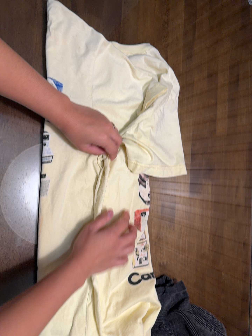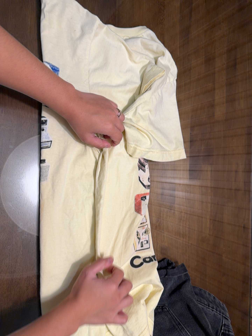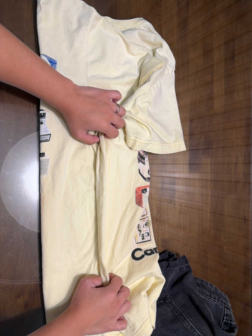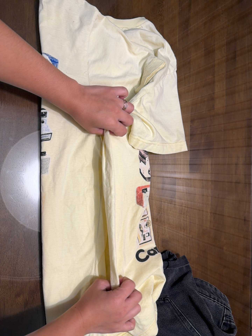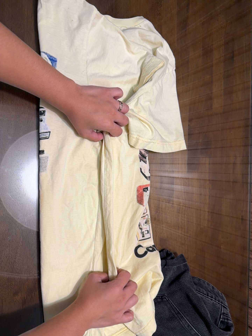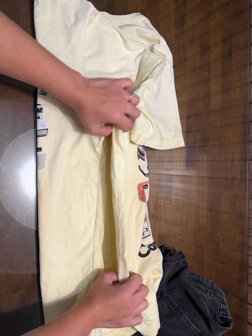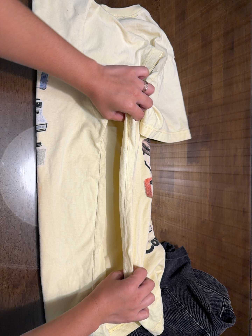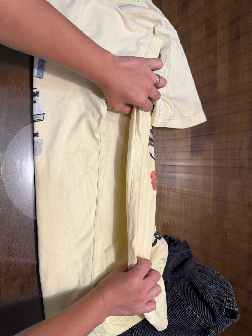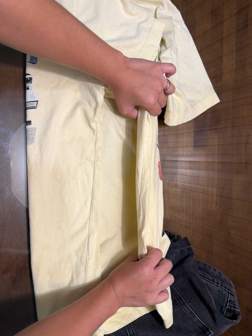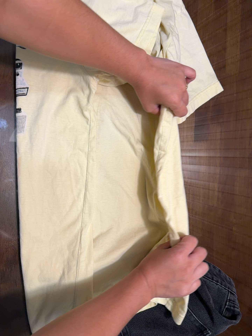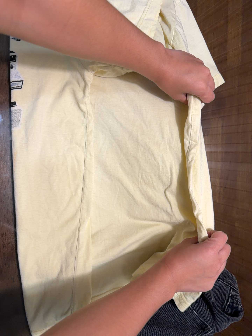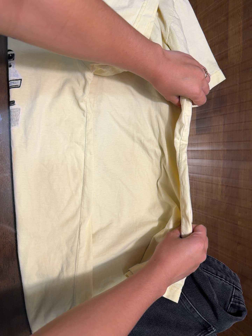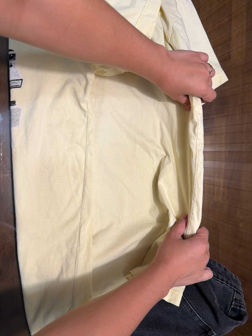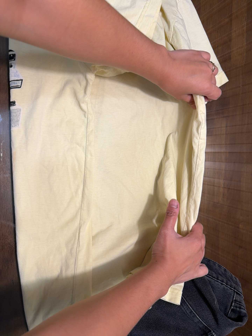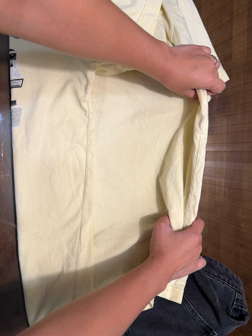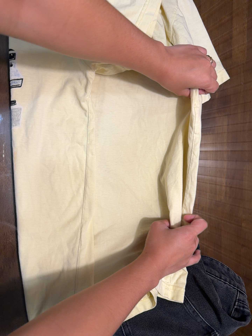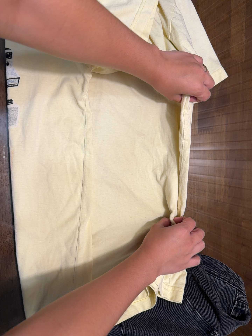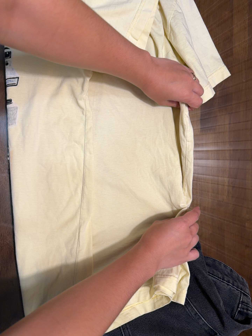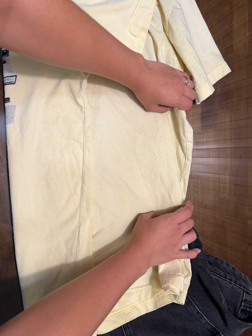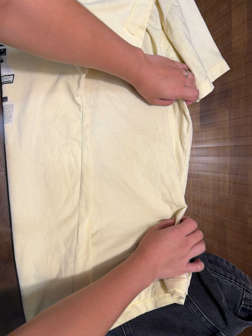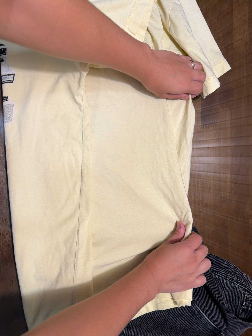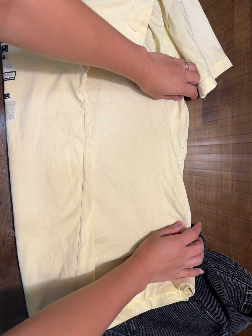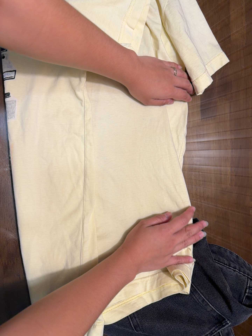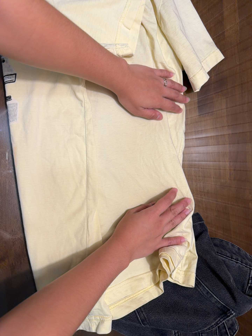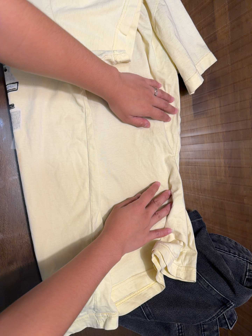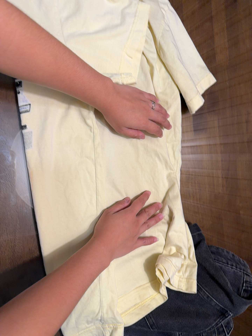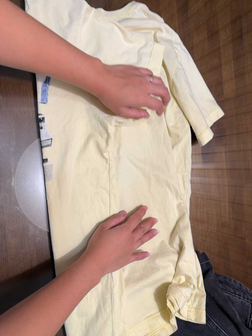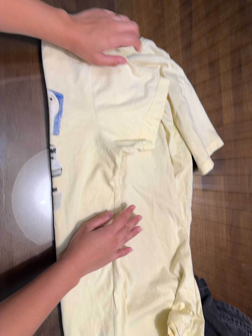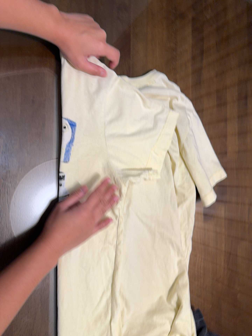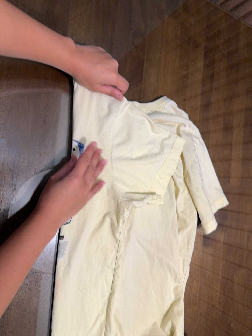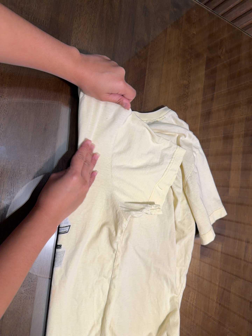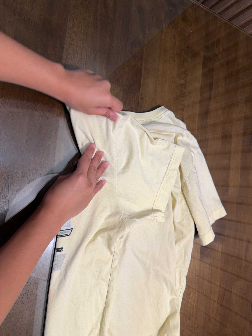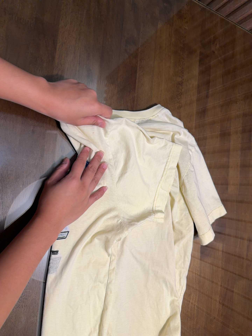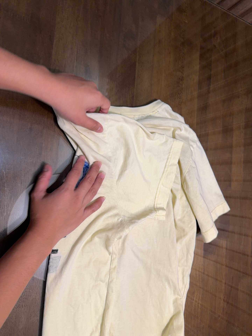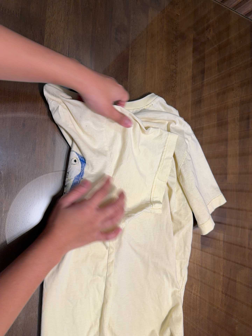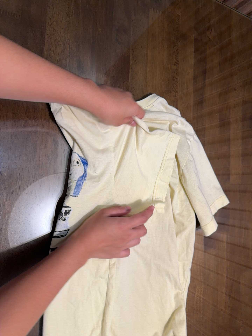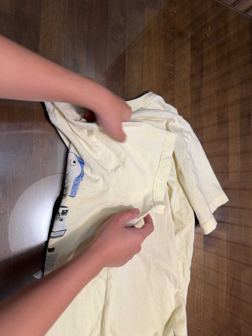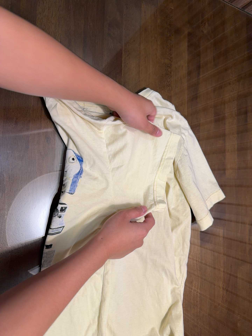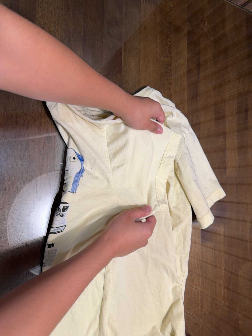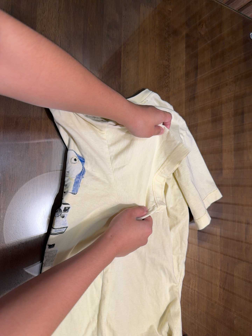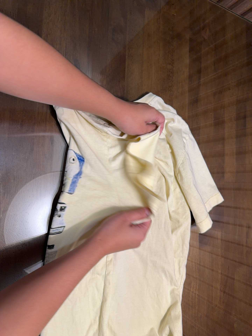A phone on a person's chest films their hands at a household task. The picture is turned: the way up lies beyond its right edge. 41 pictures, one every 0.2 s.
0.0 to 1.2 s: The camera shifts only a little, or ends up much as it began.
1.2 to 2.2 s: The camera travels forward and to its right, about 10 cm, so what stands in front looms larger.
2.2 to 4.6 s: The camera shifts only a little, or ends up much as it began.
4.6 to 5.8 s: The camera travels toward the top of its view, to its left and backward, about 22 cm, so close, fixed things drift downward. Its aim tips toward the top of its view by about 10 degrees, and the scene shifts downward. It rolls about its line of sight by about 10 degrees, and the scene rotates clockwise.
5.8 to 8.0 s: The camera shifts only a little, or ends up much as it began.
The film runs backward here.
